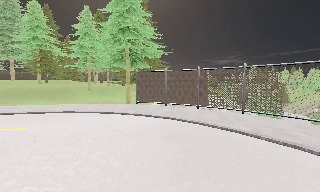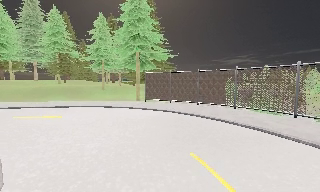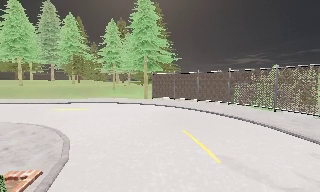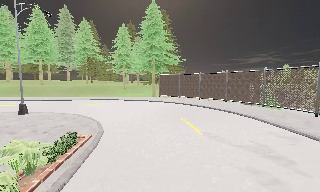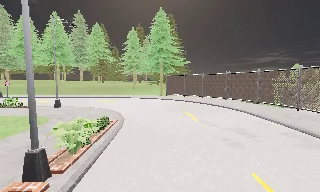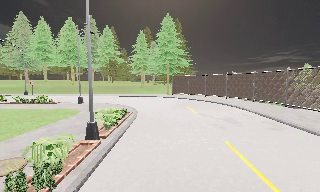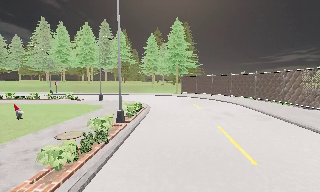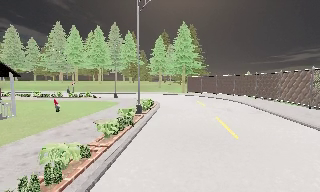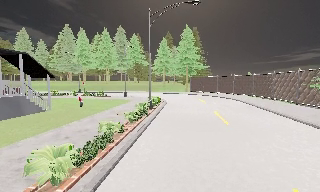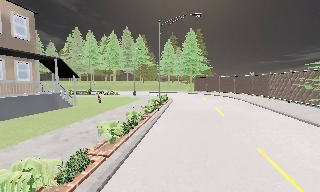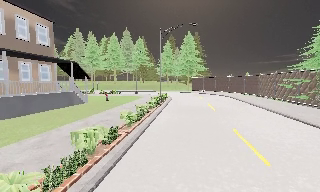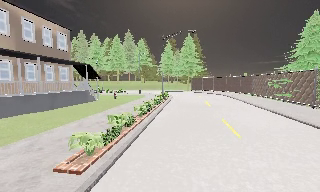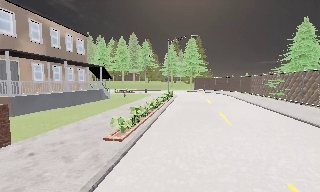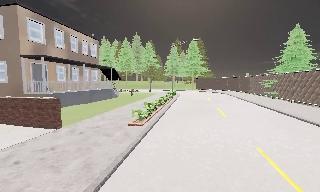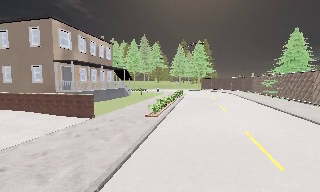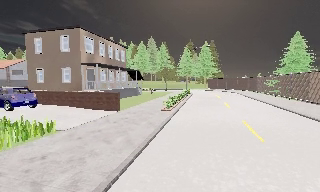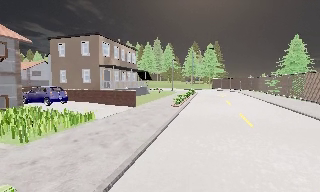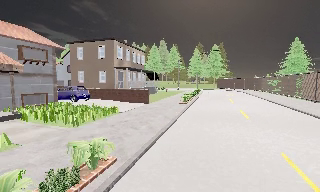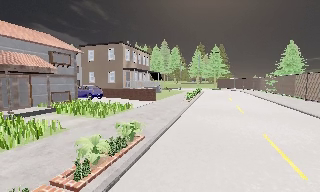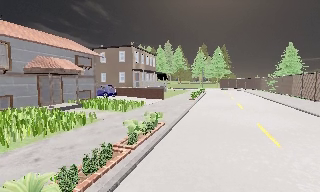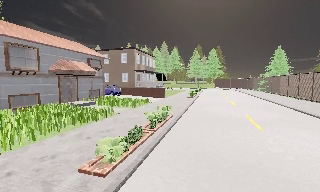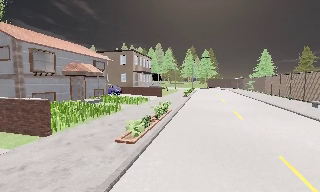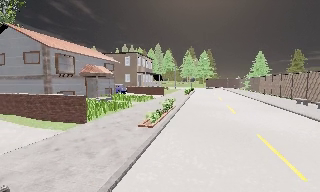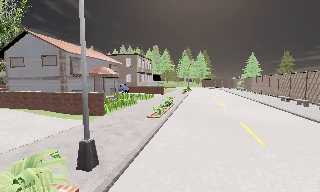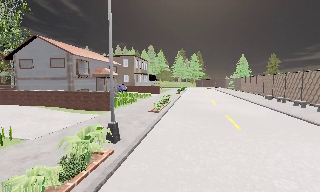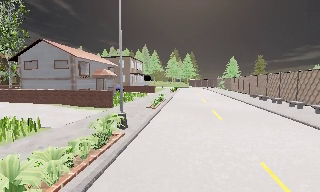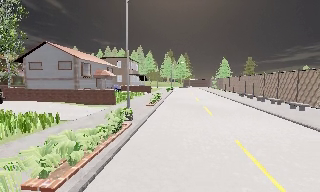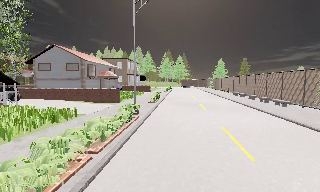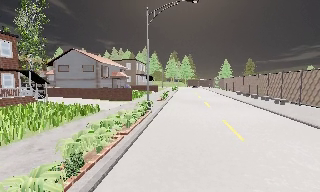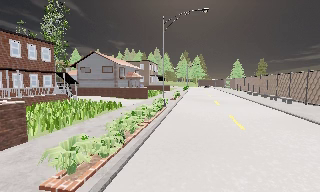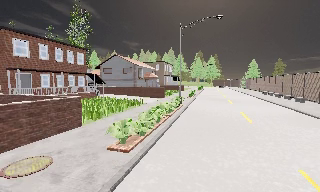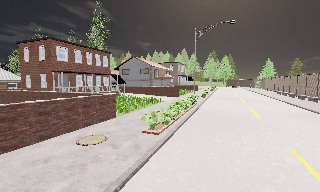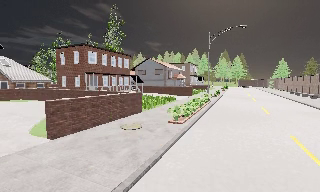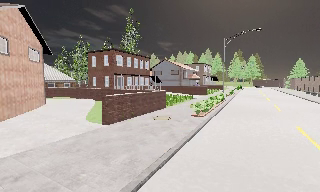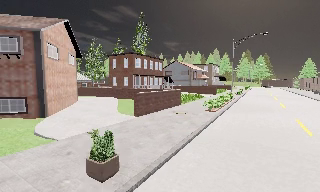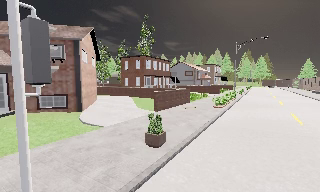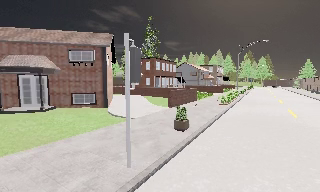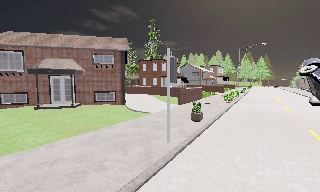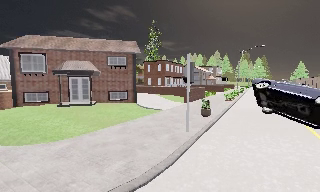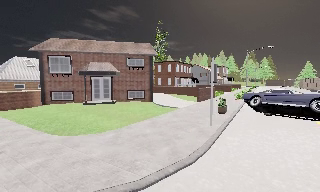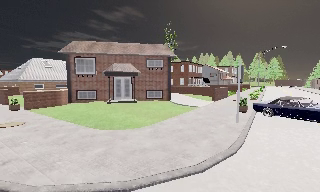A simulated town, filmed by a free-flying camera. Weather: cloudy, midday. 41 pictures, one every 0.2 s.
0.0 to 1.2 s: The scene slides to the right, as the camera pans about 15 degrees to its left. It travels backward, about 14 m, so what stands in front gets smaller.
1.2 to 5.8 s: The camera travels backward, about 45 m, so what stands in front gets smaller.
5.8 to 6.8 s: The scene slides to the right, as the camera pans about 20 degrees to its left. It travels backward and to its left, about 9 m, so what stands in front gets smaller.
6.8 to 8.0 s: The camera travels backward and to its left, about 10 m, so what stands in front gets smaller.
The film runs forward here.
